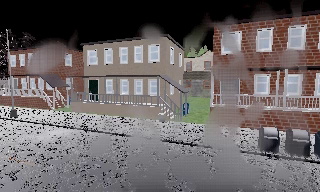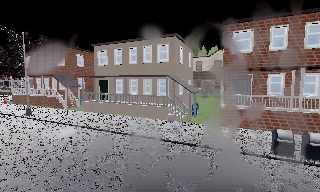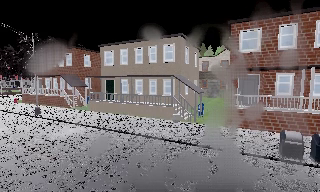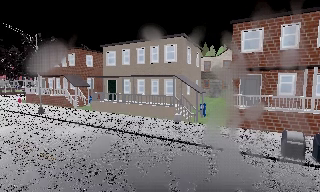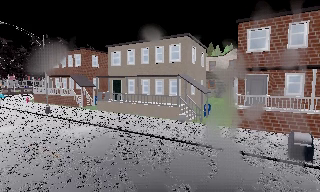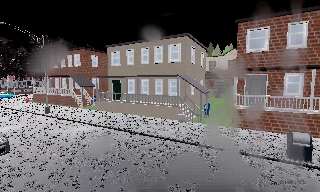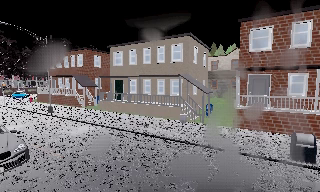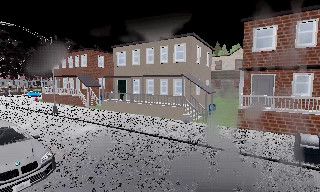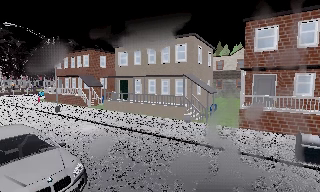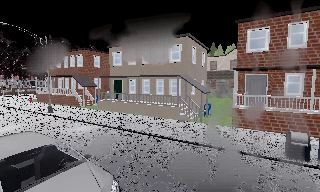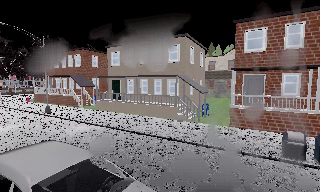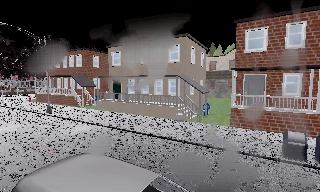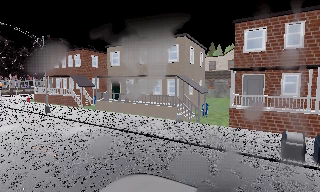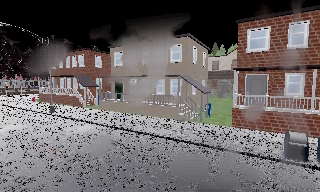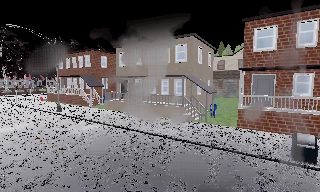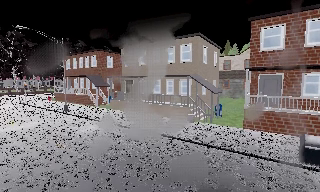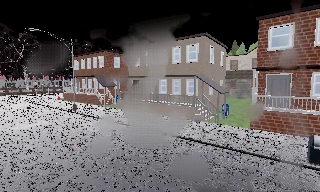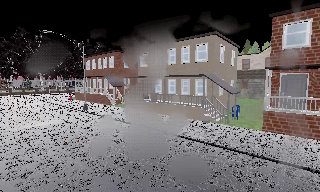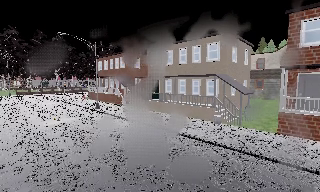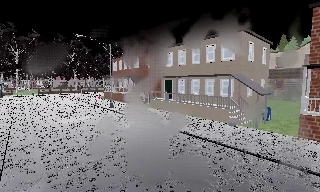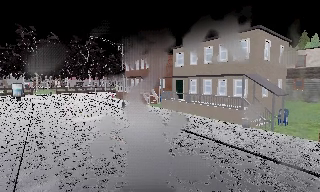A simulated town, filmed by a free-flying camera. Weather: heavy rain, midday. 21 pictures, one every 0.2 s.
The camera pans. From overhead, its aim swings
counterclockwise.
The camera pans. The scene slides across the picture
to the right.
0.0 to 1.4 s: The scene slides to the right, as the camera pans about 10 degrees to its left.
1.4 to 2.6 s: The camera shifts only a little, or ends up much as it began.
2.6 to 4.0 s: The camera pans to its left, which is counterclockwise from overhead, by about 25 degrees.
The film runs forward here.
